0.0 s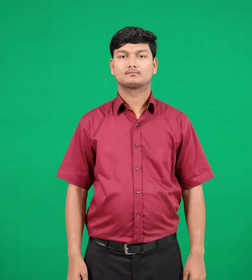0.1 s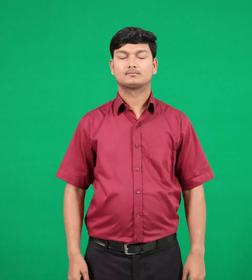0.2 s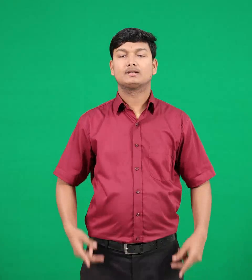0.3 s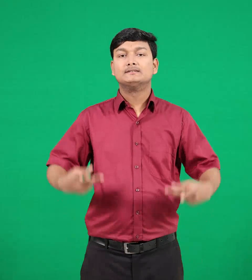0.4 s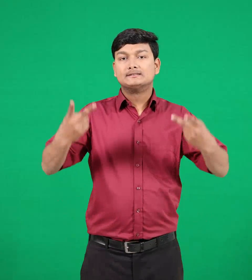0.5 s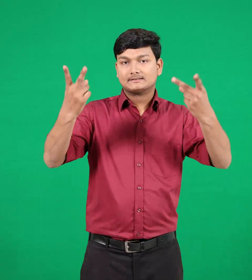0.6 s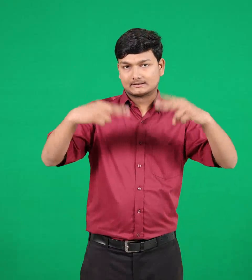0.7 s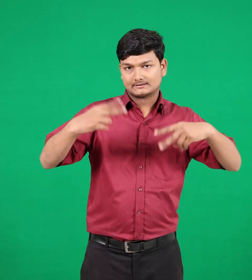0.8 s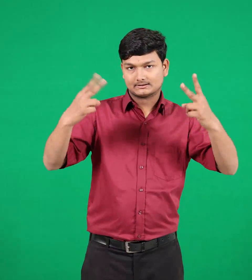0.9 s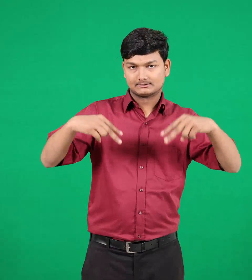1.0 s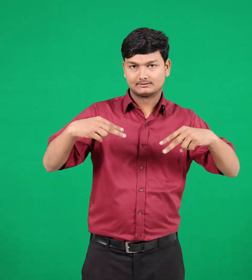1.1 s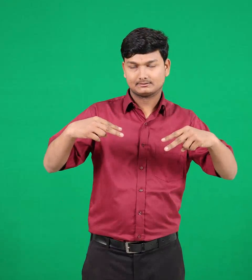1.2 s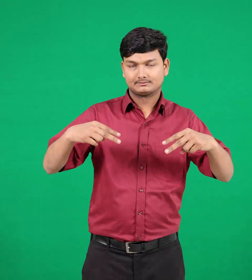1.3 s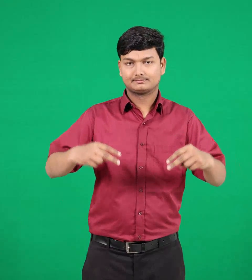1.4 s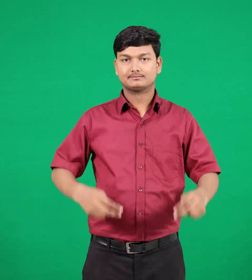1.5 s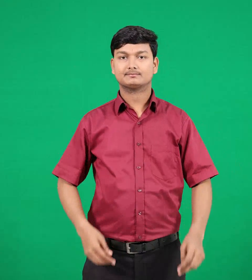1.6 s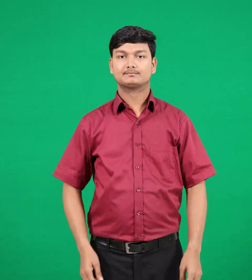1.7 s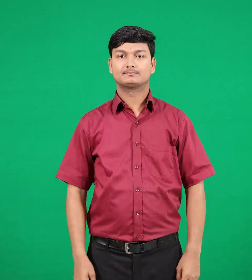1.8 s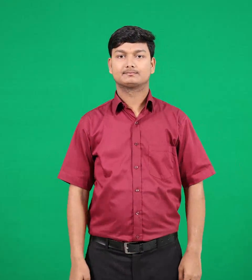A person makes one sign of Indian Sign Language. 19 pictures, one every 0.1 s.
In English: translate
